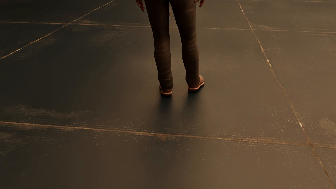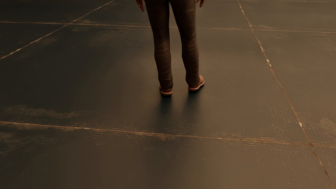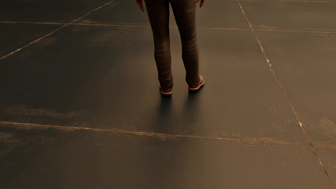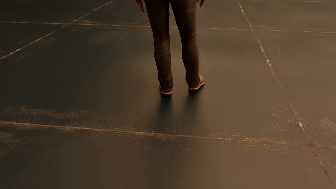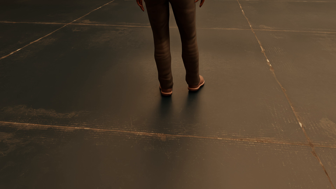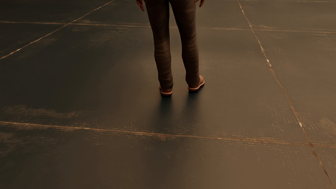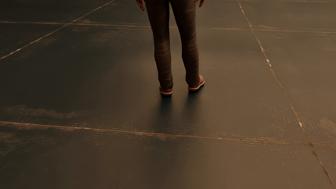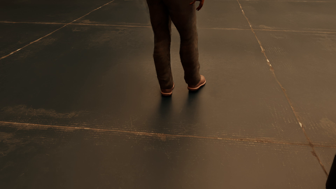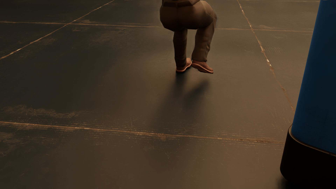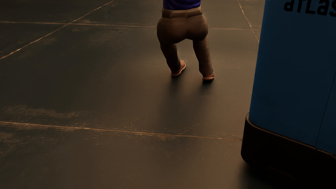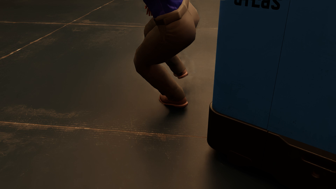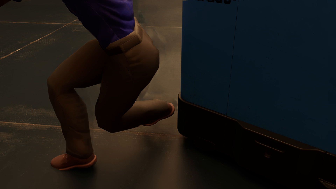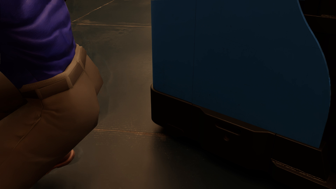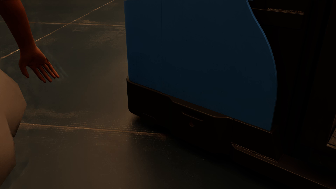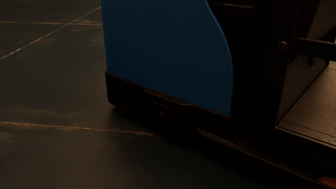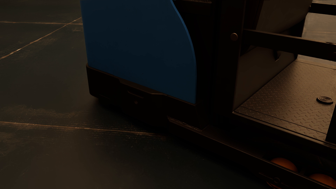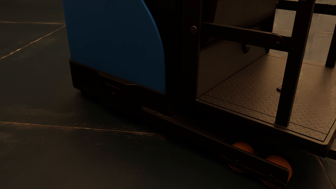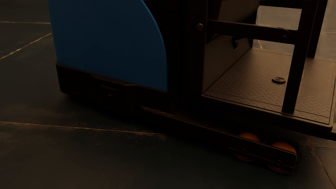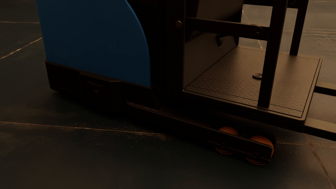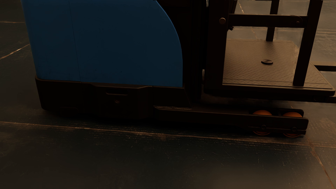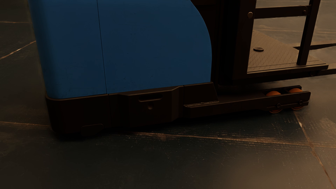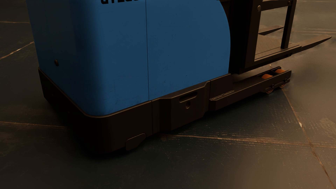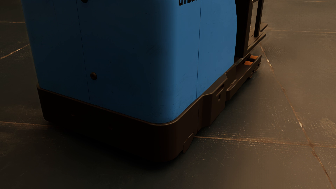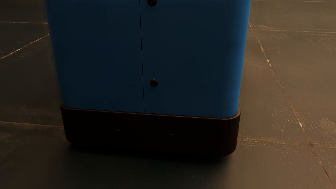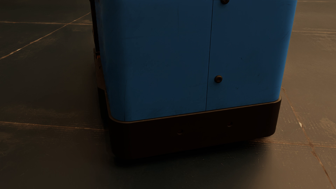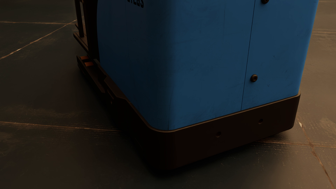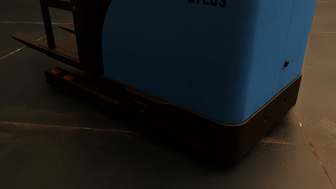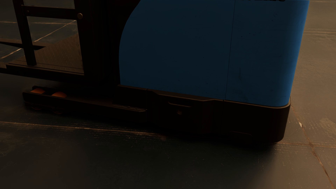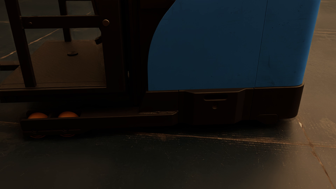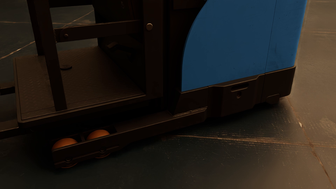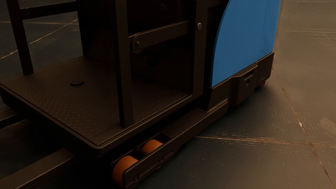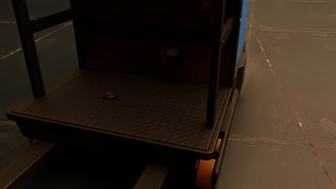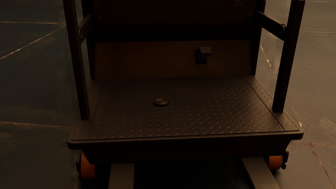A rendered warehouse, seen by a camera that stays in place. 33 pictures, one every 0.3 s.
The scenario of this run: Near miss between a forklift and a person.
